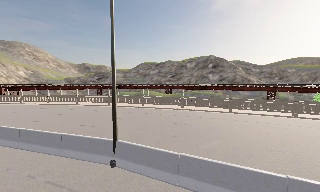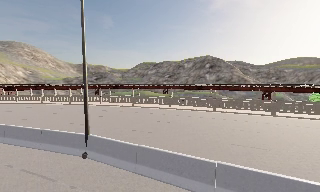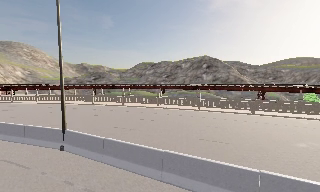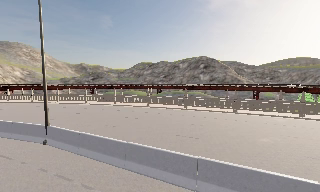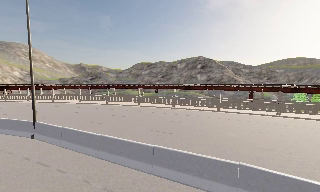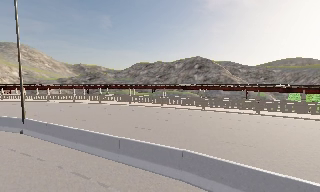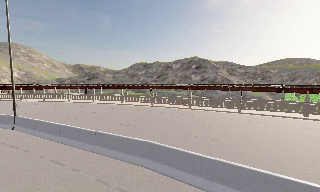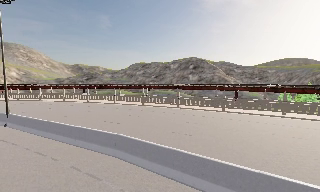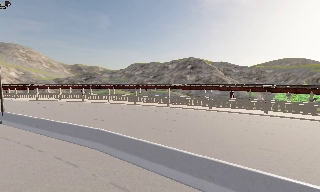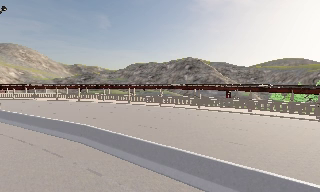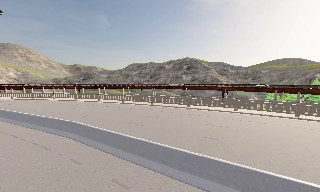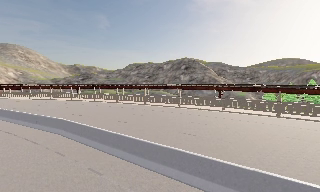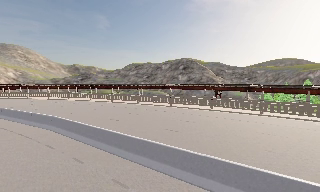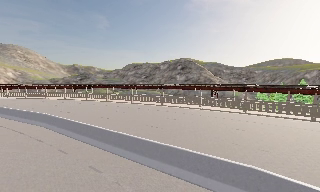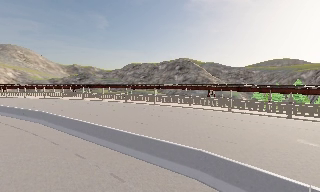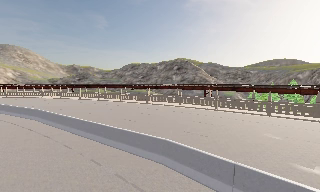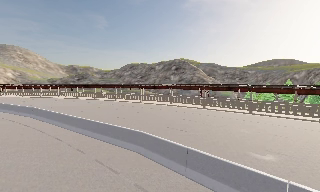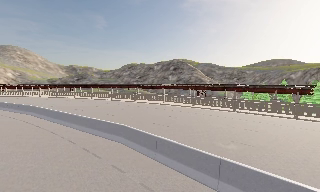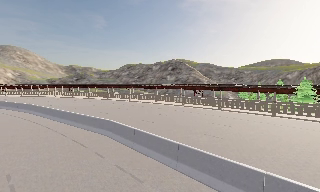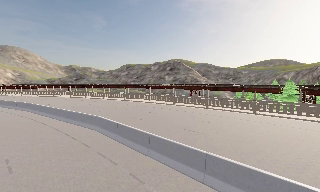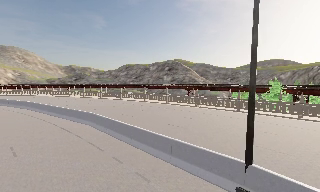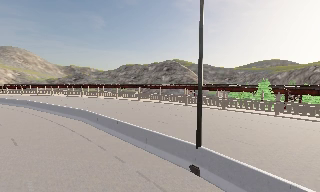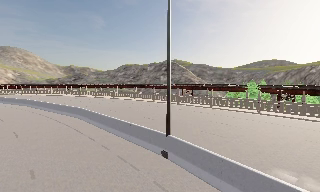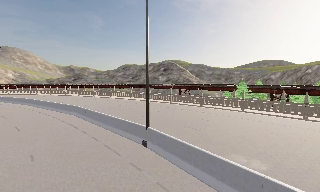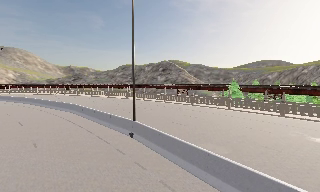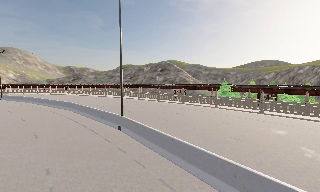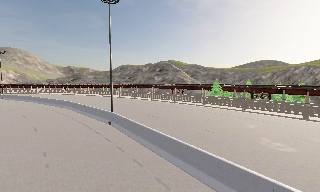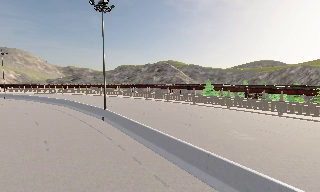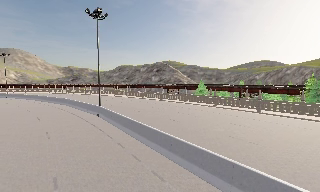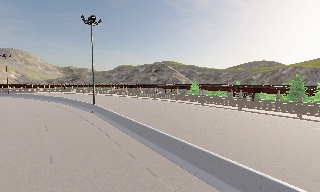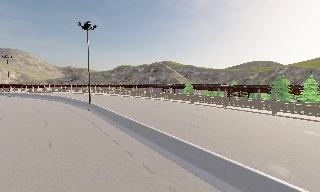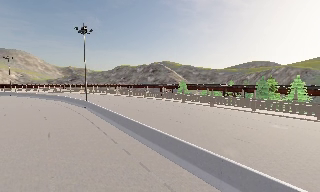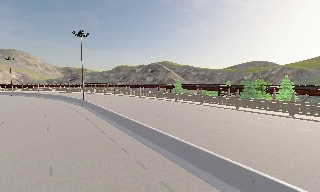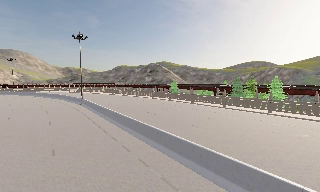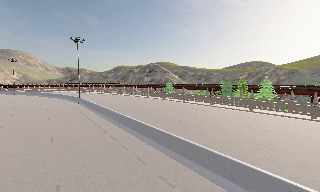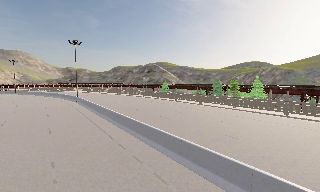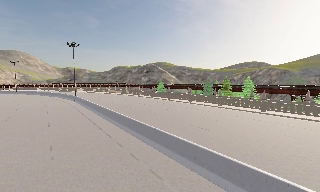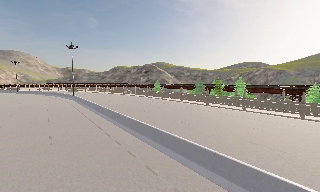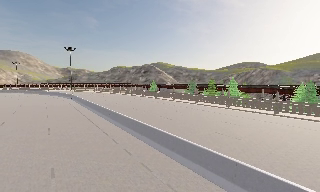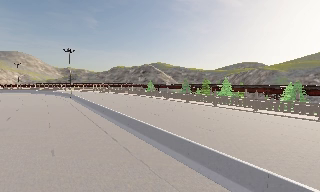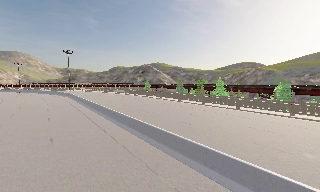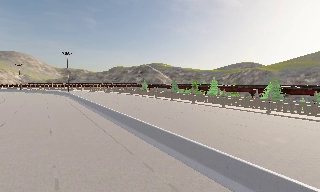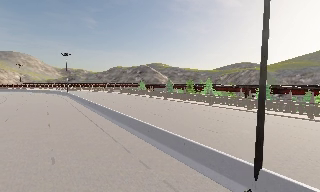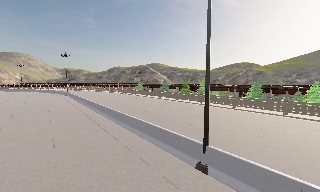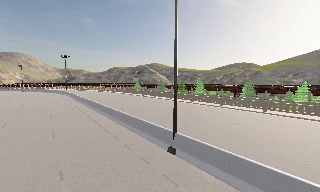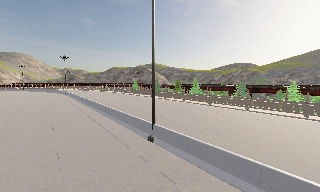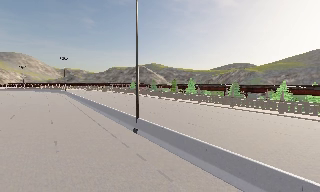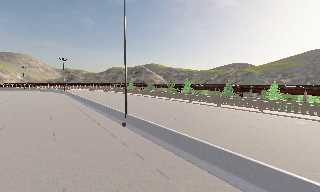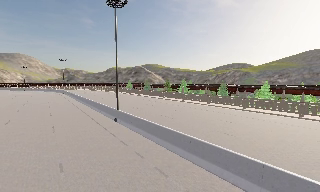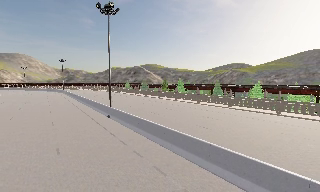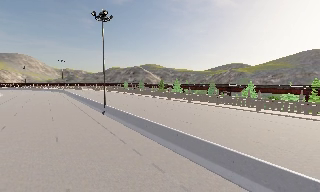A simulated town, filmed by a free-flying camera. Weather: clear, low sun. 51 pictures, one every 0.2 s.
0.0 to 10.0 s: The camera travels backward and to its right, about 100 m, so what stands in front gets smaller.
The film runs forward here.
